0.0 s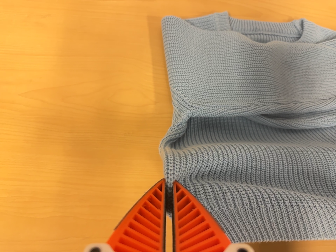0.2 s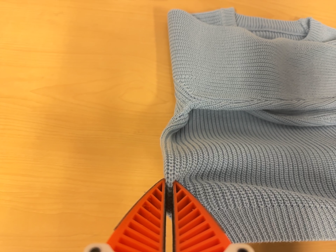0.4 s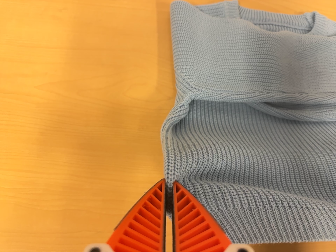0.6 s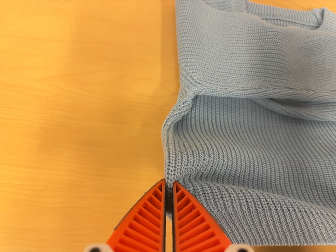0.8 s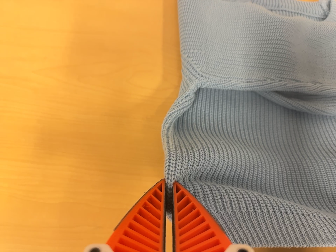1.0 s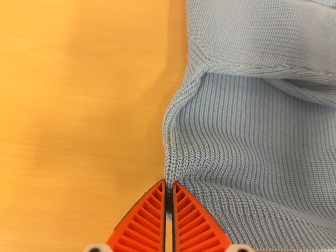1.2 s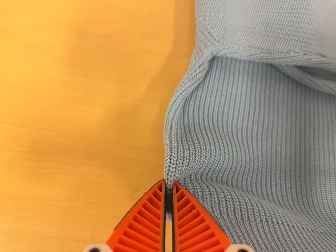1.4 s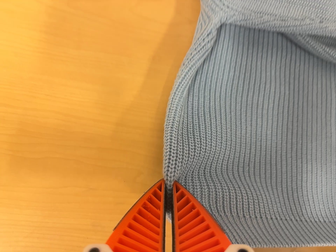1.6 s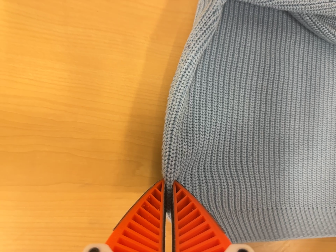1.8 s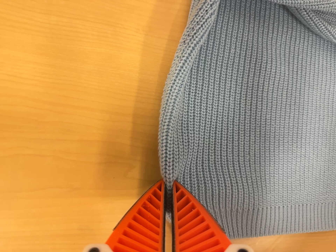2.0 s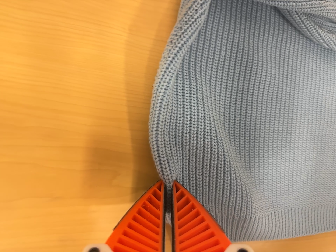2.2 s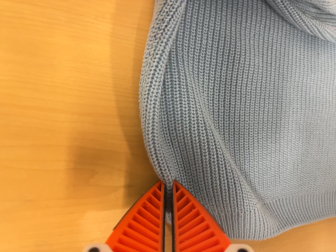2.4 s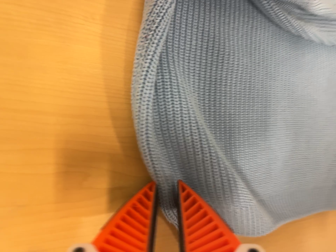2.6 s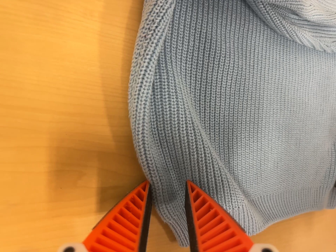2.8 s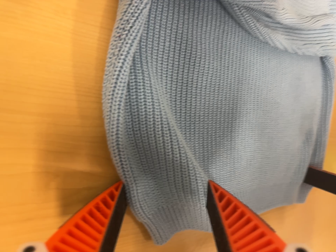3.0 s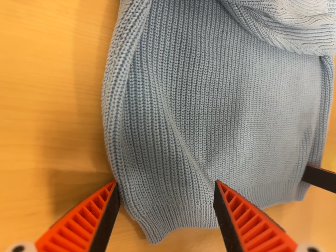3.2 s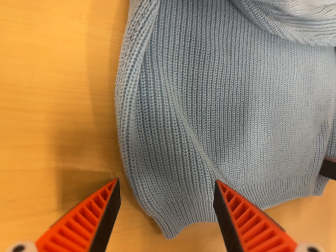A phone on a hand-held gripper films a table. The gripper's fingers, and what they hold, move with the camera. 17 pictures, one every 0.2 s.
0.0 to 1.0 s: The camera travels forward, about 6 cm, so what stands in front looms larger.
1.0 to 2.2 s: The scene slides to the left, as the camera pans about 15 degrees to its right. It travels forward and to its left, about 10 cm, so what stands in front looms larger. Its aim tips toward the bottom of its view by about 15 degrees, and the scene shifts upward.
2.2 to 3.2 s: The camera shifts only a little, or ends up much as it began.
The film runs backward here.
